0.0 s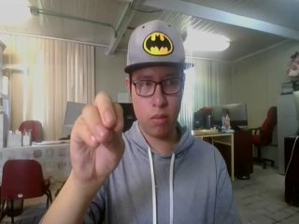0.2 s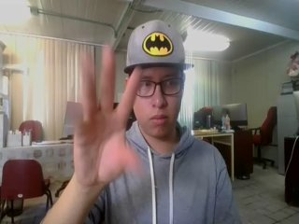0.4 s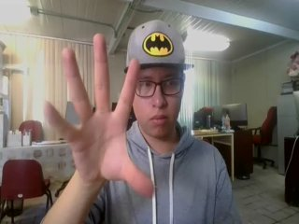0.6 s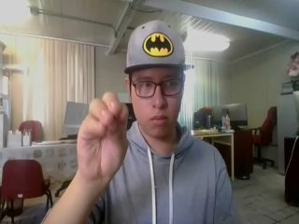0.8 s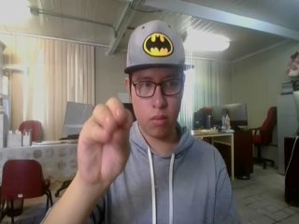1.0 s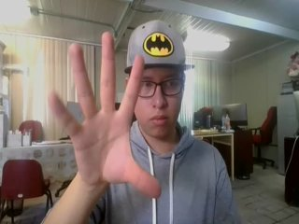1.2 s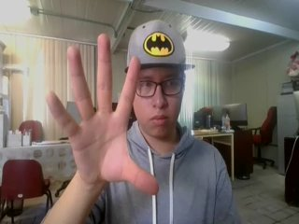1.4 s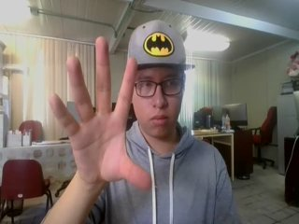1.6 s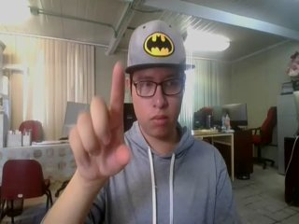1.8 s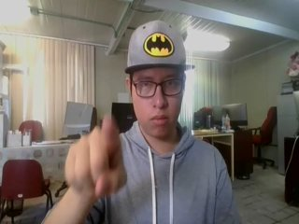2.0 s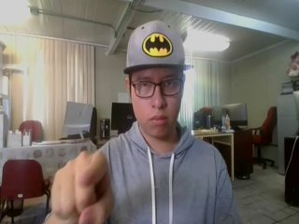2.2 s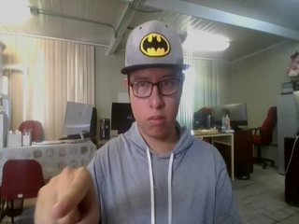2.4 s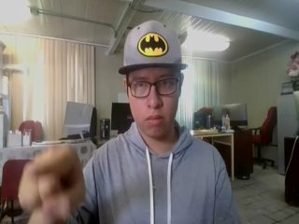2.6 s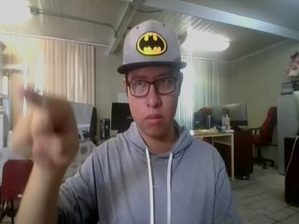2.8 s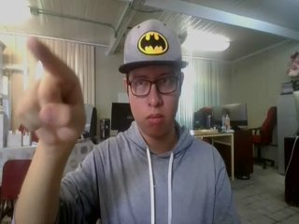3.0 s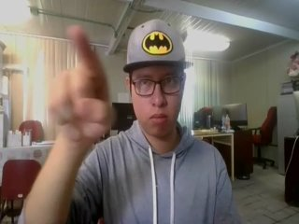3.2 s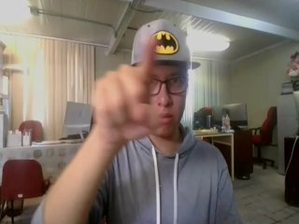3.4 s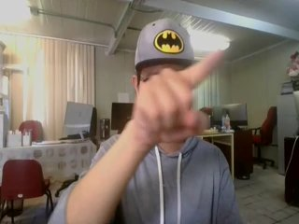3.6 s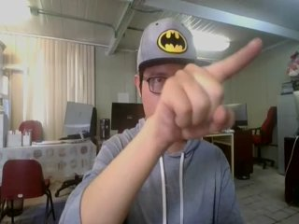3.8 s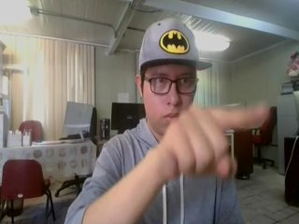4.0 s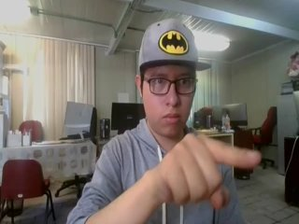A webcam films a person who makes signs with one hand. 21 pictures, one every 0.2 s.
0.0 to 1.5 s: Open twice.
1.6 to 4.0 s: Pointing with one finger.
